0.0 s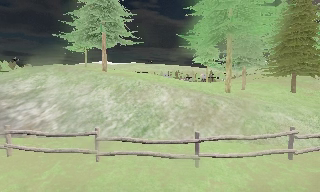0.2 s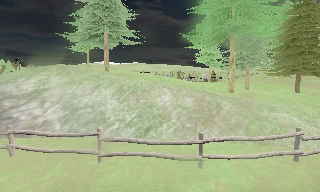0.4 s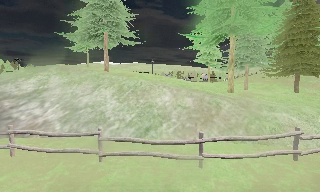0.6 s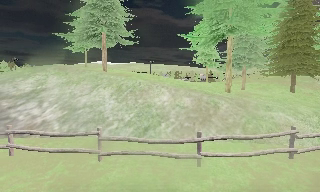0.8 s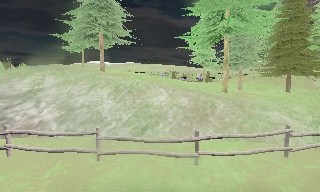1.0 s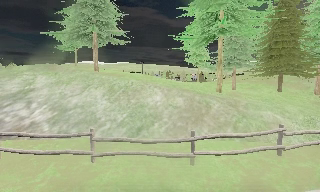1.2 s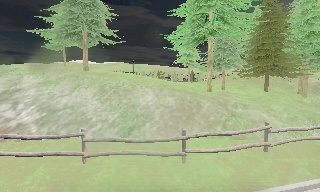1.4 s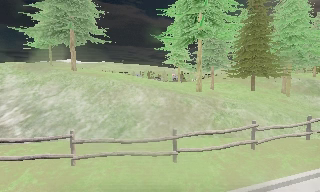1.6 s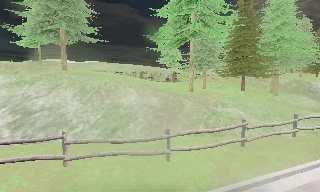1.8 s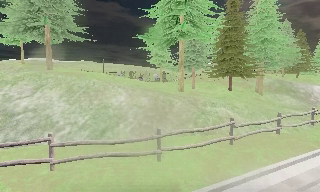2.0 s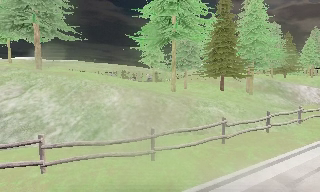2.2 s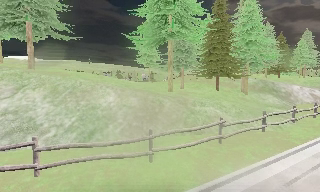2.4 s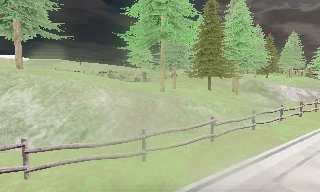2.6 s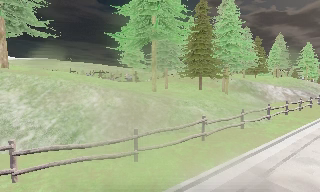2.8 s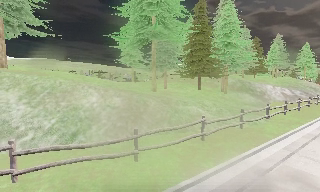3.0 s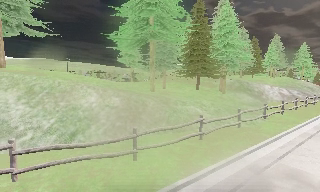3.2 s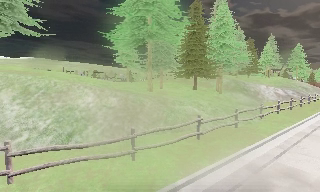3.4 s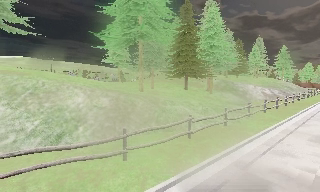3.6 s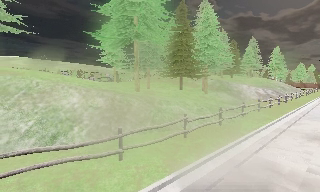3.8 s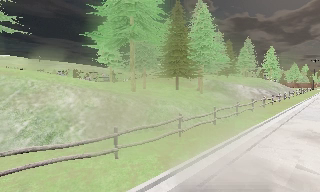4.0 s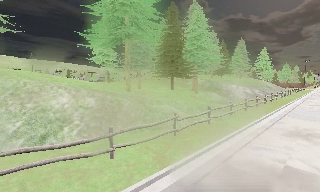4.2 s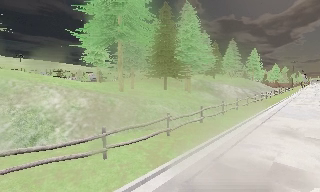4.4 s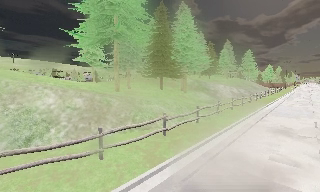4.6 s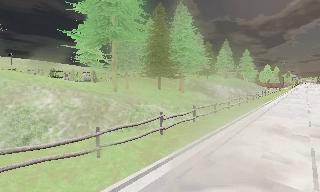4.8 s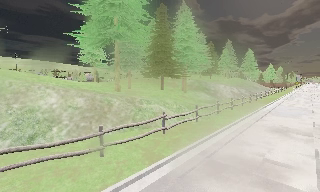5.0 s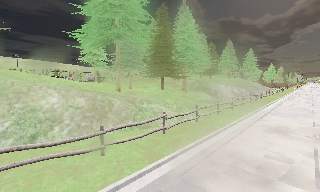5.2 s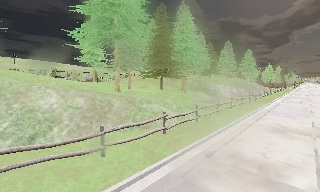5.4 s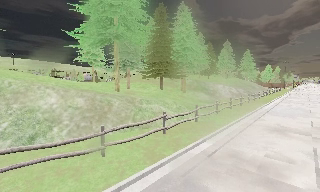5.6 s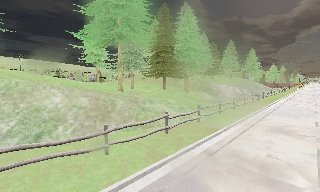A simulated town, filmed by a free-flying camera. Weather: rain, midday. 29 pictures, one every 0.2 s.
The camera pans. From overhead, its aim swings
clockwise.
The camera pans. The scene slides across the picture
to the left.
0.0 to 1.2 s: The camera shifts only a little, or ends up much as it began.
1.2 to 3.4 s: The camera swings to its right by about 25 degrees, and the scene slides to the left.
3.4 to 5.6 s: The camera travels backward, about 1 m, so what stands in front gets smaller.
The film runs backward here.
